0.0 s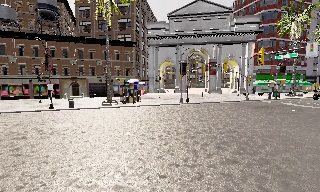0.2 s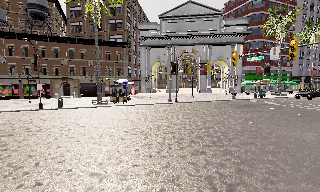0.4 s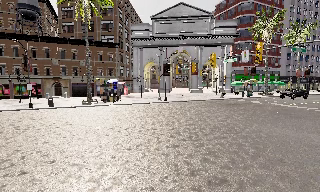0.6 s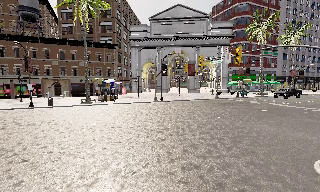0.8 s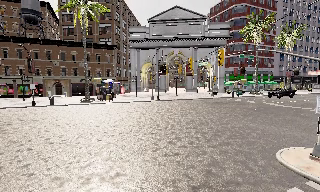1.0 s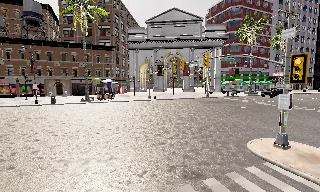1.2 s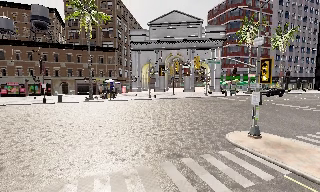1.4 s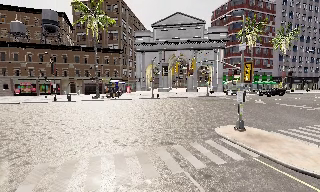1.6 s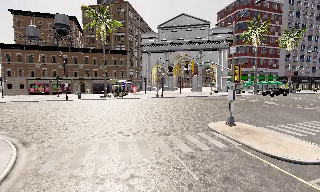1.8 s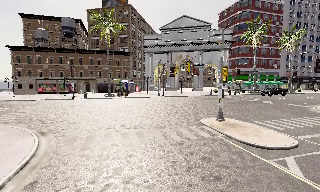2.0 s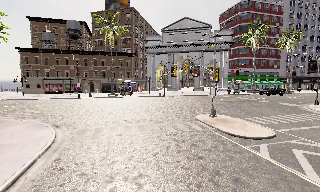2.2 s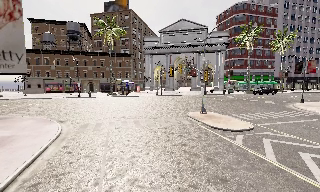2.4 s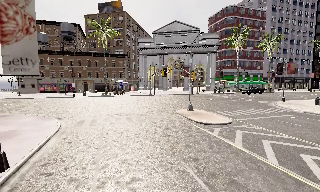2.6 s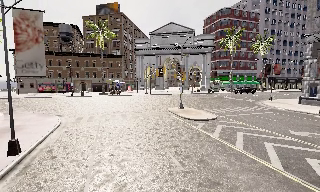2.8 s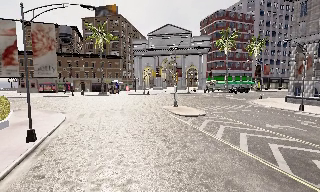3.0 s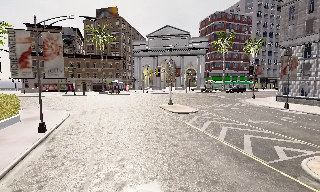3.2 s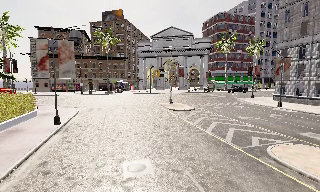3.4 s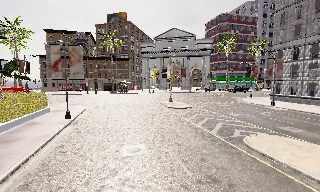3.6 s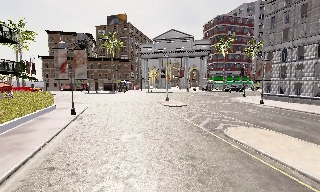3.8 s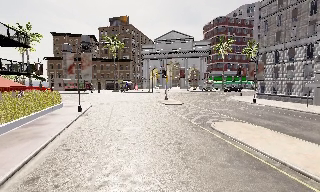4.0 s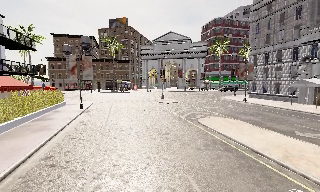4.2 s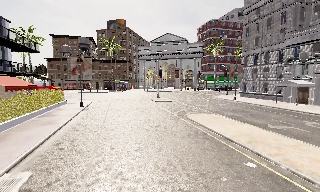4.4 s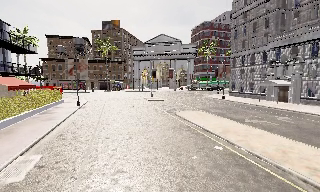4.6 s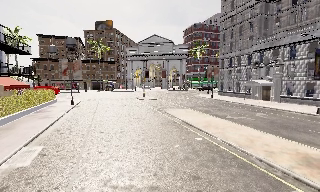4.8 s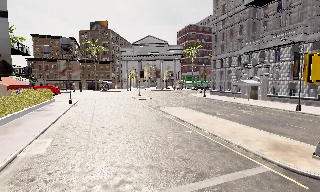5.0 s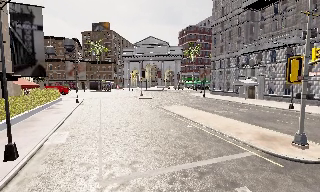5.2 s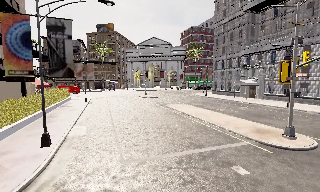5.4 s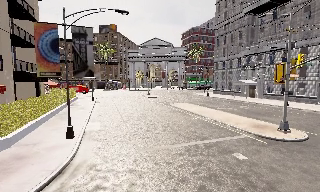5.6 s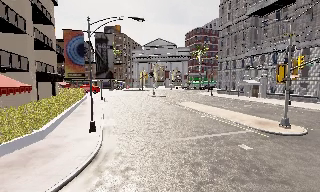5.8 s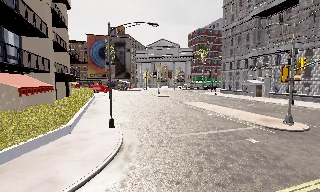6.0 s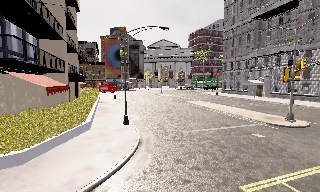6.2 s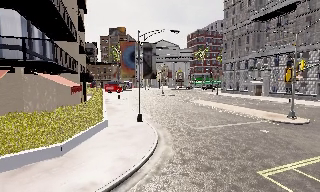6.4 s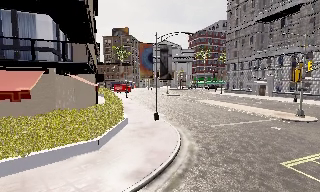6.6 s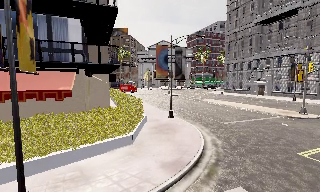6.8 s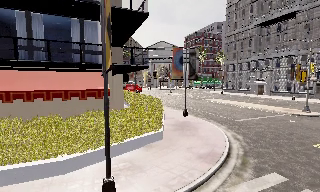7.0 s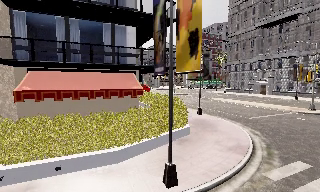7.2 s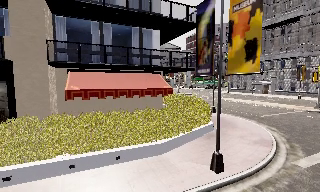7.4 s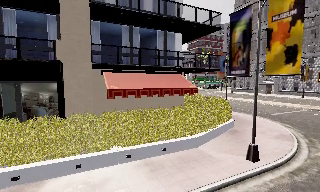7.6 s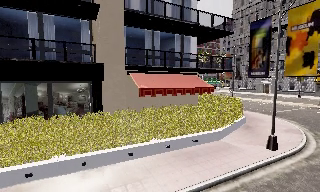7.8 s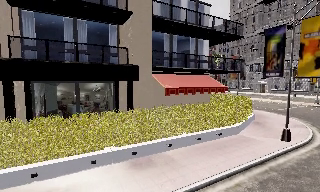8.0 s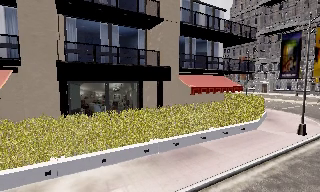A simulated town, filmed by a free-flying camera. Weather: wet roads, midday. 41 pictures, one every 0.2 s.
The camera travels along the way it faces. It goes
backward.
0.0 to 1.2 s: The camera travels backward and to its right, about 8 m, so what stands in front gets smaller.
1.2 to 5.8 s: The camera travels backward, about 35 m, so what stands in front gets smaller.
5.8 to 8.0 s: The camera pans to its right, which is clockwise from overhead, by about 10 degrees. It travels to its left and backward, about 20 m, so close, fixed things drift to the right.
The film runs forward here.
